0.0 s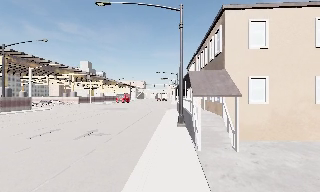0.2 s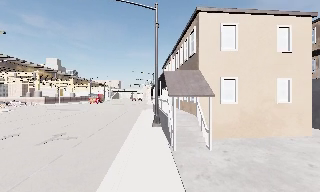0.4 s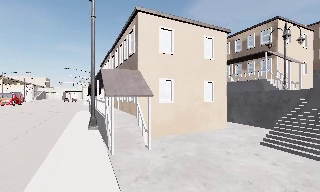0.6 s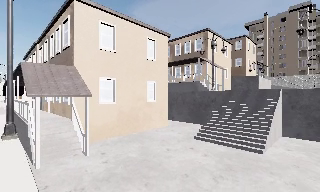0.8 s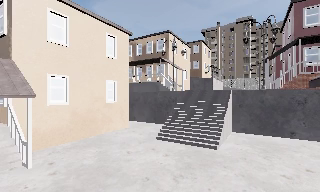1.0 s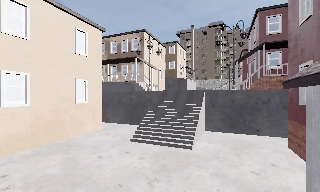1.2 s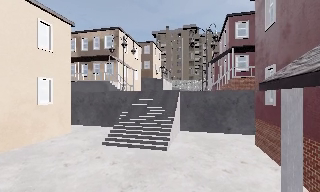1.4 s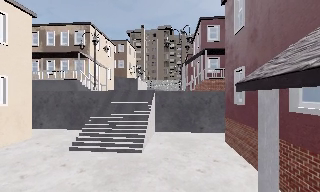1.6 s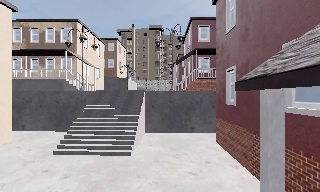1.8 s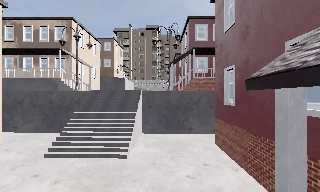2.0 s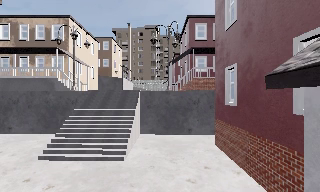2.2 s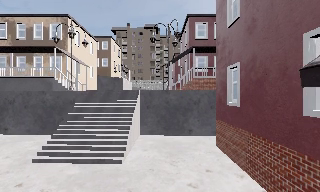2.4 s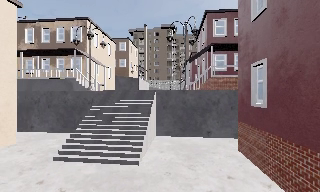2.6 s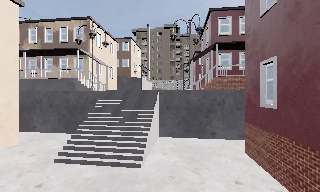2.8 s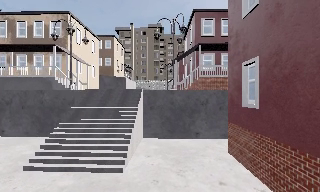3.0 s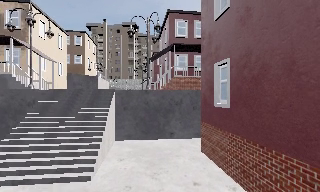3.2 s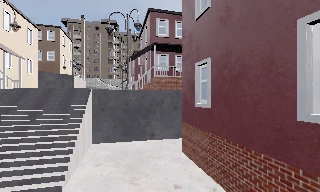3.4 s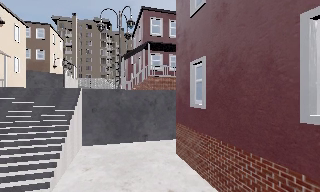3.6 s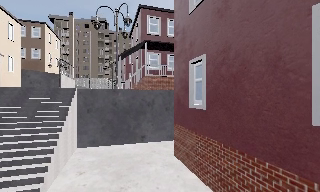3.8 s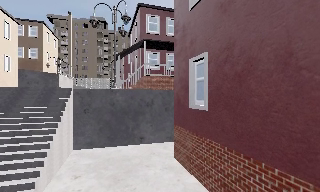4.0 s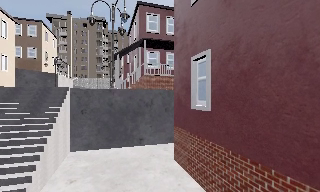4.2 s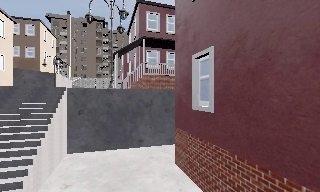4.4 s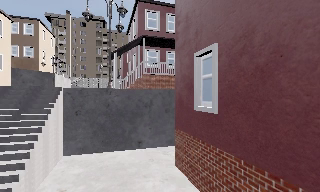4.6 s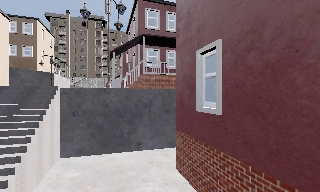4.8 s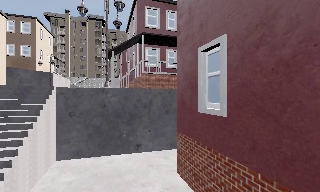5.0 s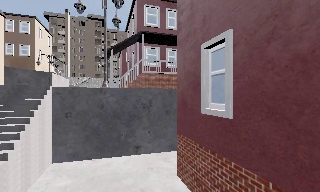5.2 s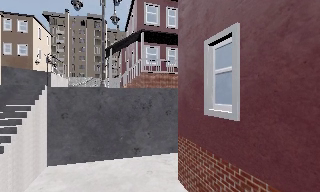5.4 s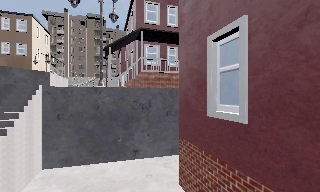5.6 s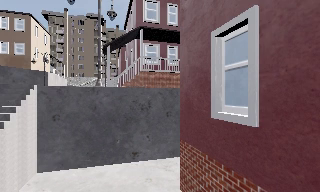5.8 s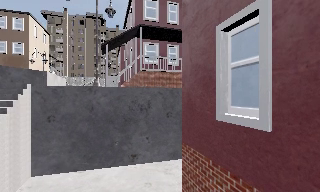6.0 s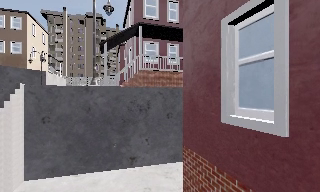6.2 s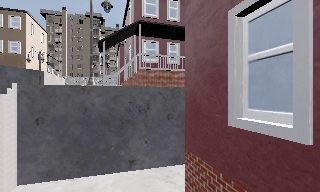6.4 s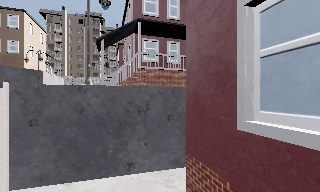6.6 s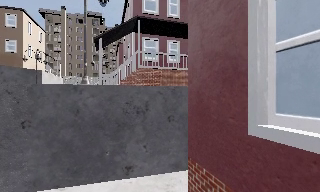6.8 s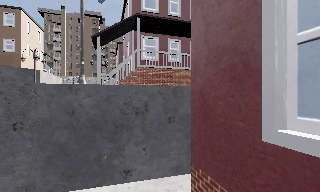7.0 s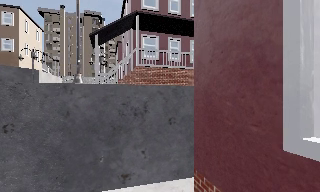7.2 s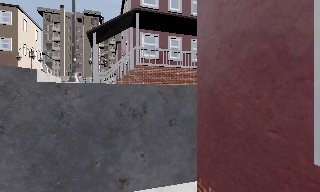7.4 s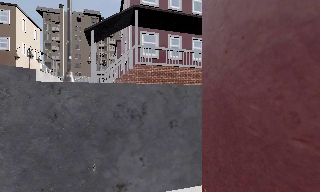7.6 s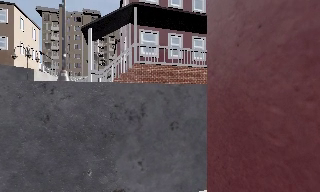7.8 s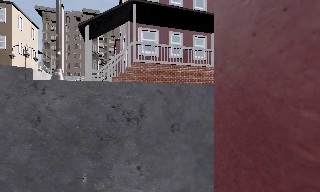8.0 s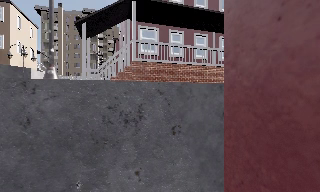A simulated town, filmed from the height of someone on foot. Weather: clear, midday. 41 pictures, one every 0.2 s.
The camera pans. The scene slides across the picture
to the left.
The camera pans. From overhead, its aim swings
clockwise.
0.0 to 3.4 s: The scene slides to the left, as the camera pans about 110 degrees to its right. It travels forward, about 4 m.
3.4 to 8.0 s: The camera travels forward, about 6 m, so what stands in front looms larger.
The film runs forward here.
